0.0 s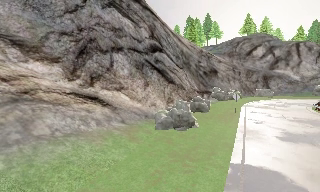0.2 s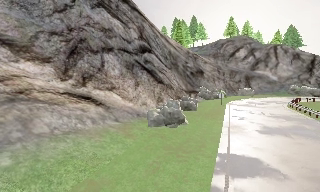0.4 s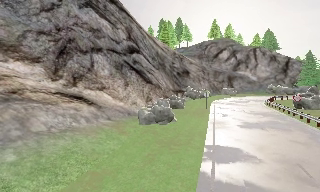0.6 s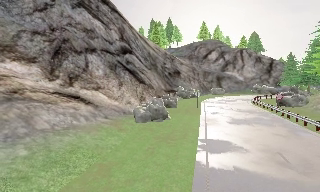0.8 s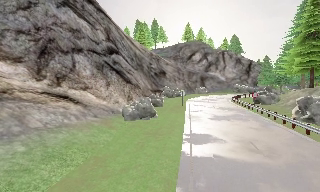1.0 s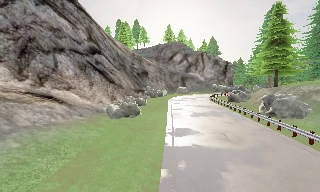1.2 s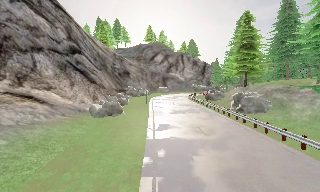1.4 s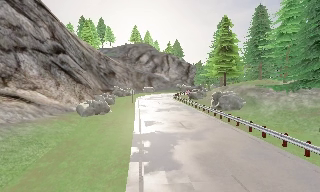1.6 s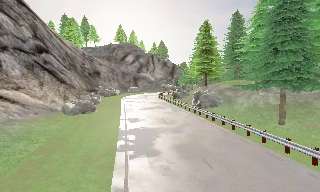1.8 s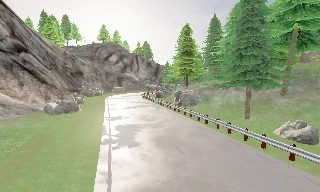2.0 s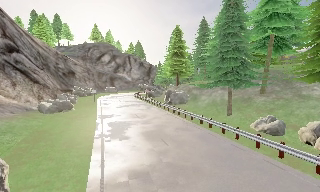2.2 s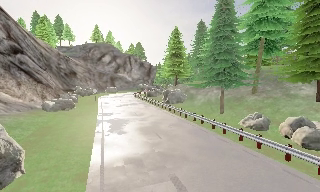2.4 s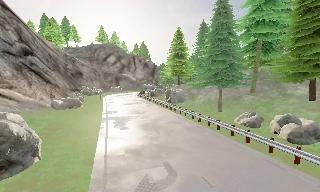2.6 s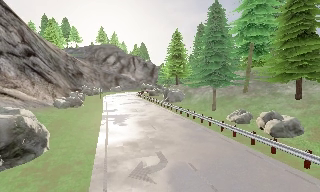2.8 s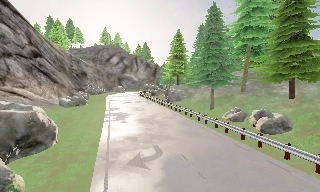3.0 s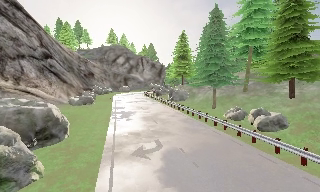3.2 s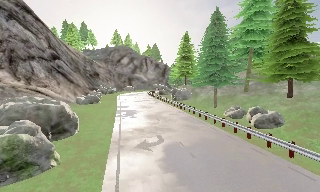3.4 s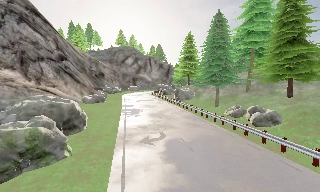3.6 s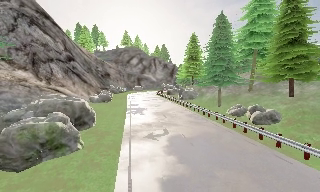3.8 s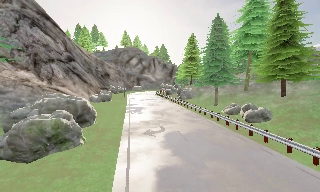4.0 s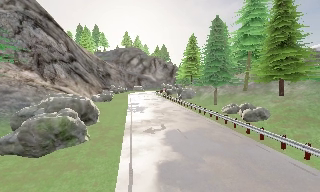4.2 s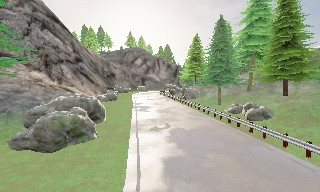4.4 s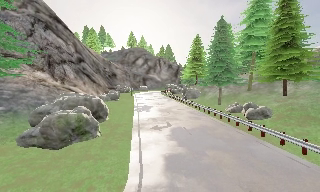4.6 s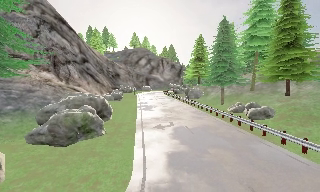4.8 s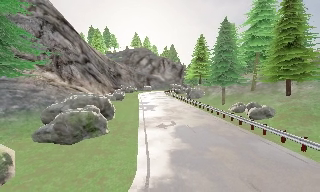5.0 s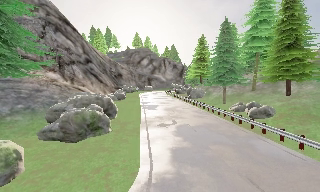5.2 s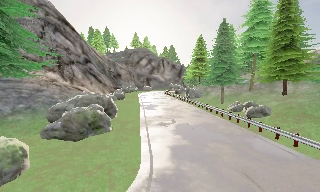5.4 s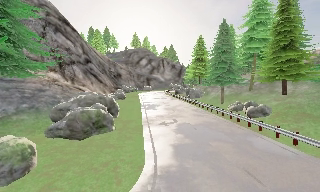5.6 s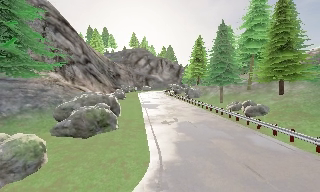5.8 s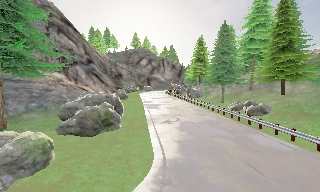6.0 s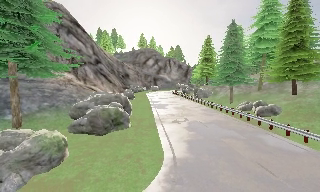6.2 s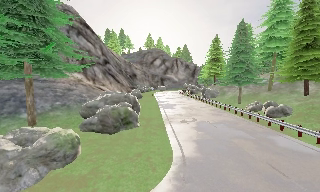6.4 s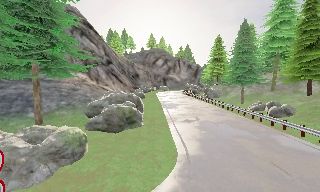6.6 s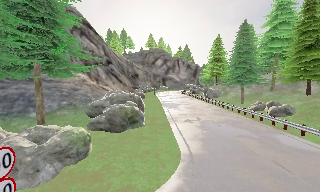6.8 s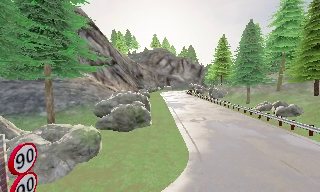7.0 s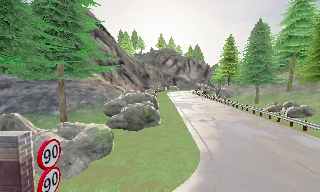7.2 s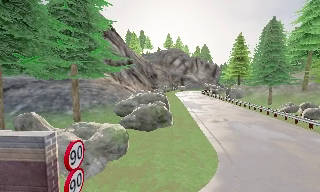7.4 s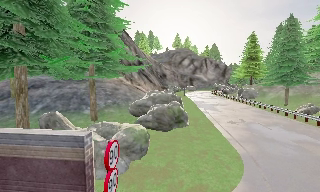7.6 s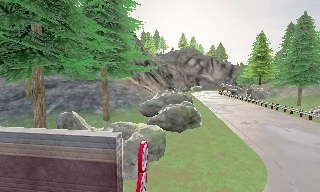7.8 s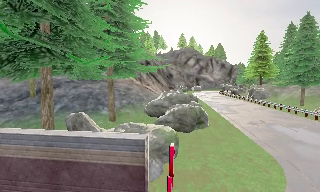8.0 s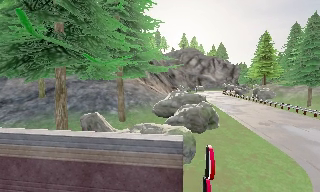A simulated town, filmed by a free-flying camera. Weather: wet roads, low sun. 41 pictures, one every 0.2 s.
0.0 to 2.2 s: The camera swings to its right by about 50 degrees, and the scene slides to the left. It travels backward, about 11 m.
2.2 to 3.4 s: The camera travels backward, about 6 m, so what stands in front gets smaller.
3.4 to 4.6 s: The camera travels backward, about 3 m, so what stands in front gets smaller. It loses speed.
4.6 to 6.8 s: The camera travels backward and to its left, about 3 m, so what stands in front gets smaller.
6.8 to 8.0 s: The camera travels to its left, about 3.5 m, so close, fixed things drift to the right. It gains speed.
The film runs forward here.
